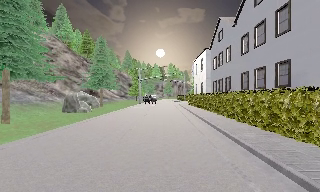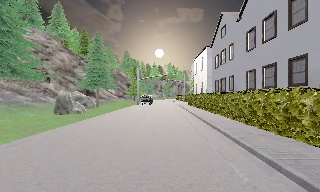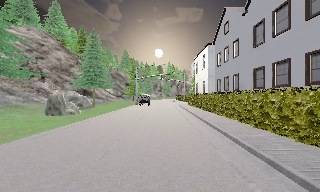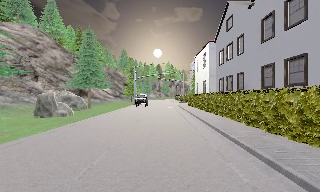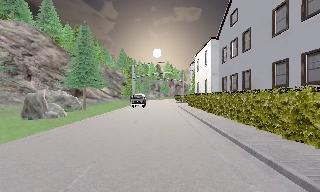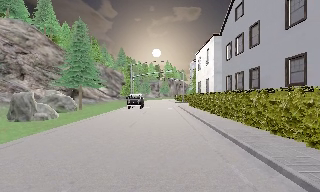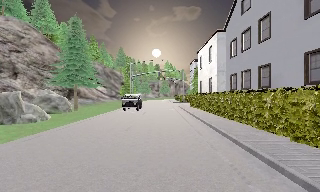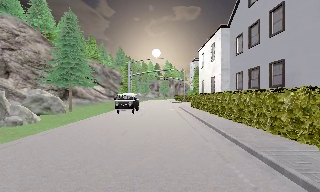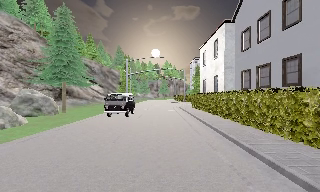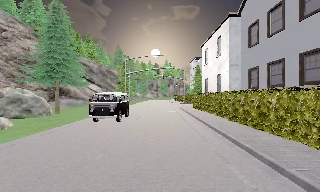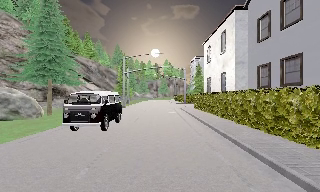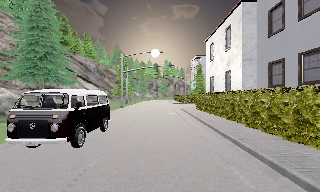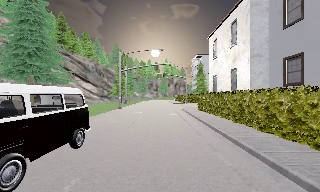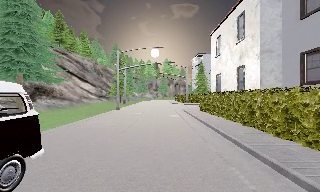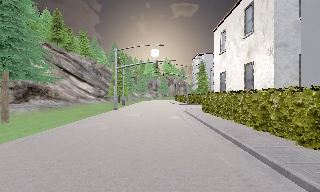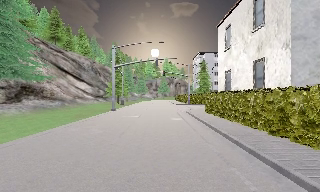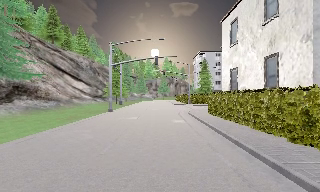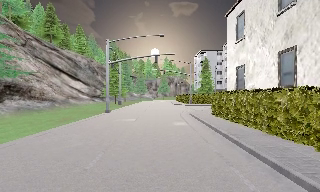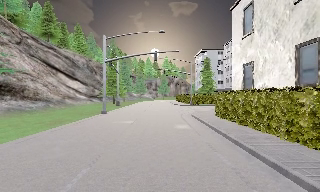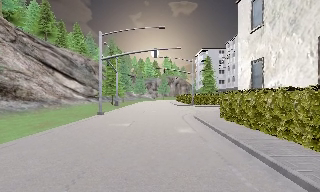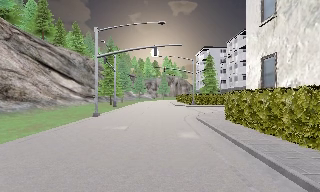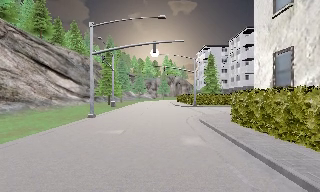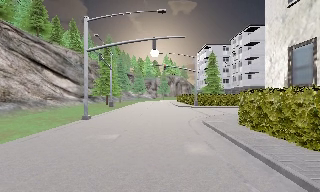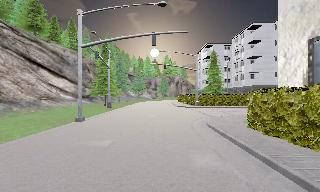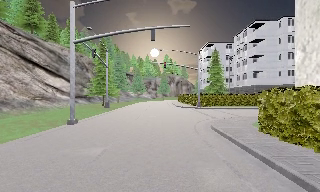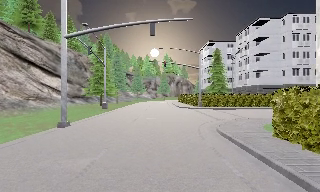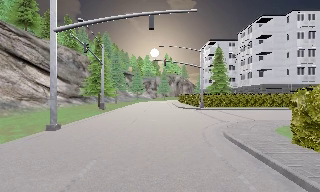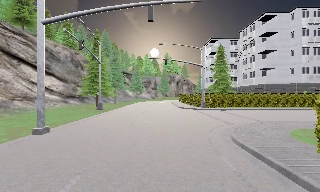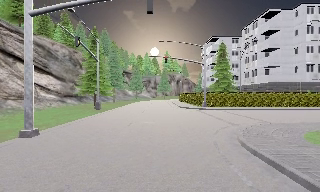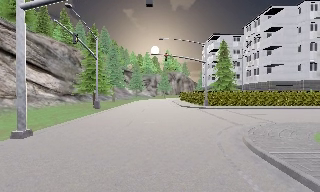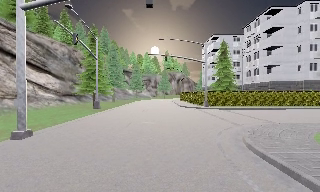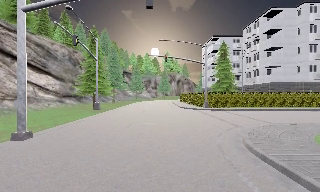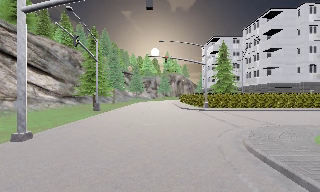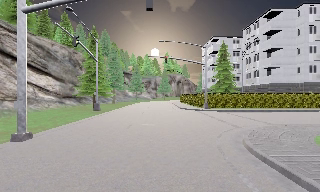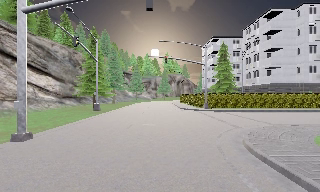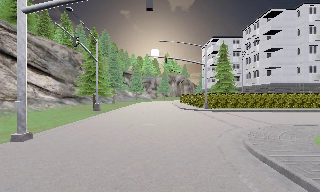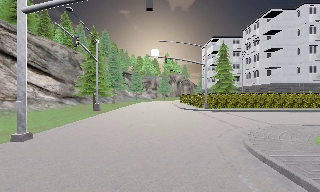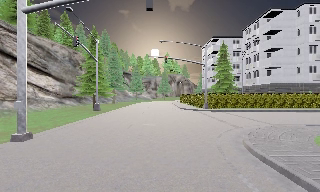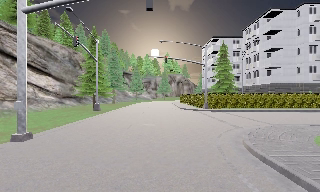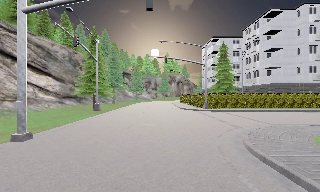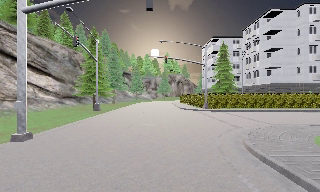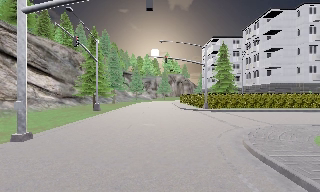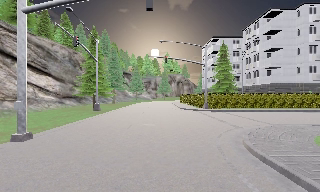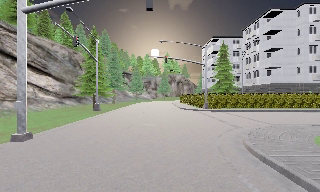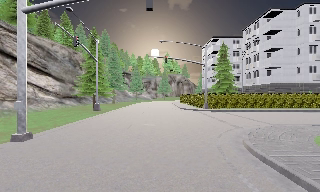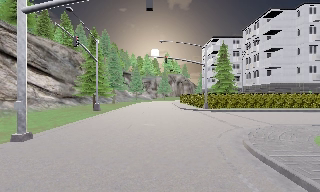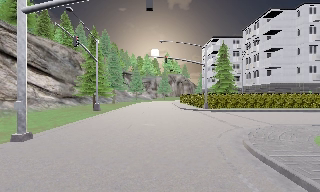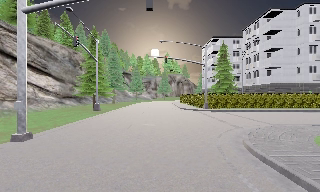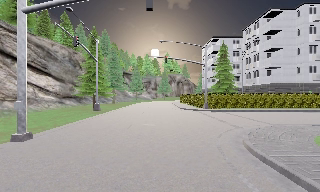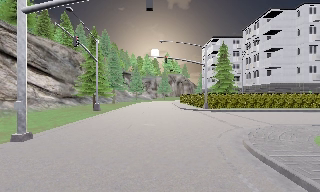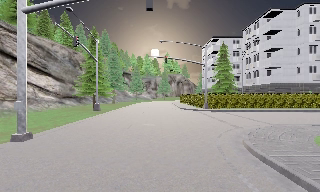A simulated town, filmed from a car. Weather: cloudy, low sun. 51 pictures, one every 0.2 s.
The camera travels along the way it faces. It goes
forward.
0.0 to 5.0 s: The camera travels forward, about 25 m, so what stands in front looms larger.
5.0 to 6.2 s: The camera travels forward, about 3 m, so what stands in front looms larger. It loses speed.
6.2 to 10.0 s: The camera keeps its place and its aim.
The film runs forward here.
